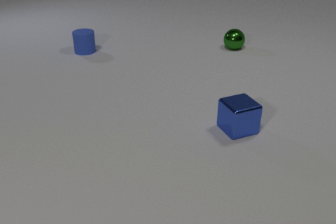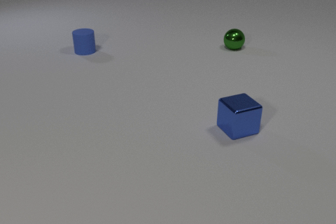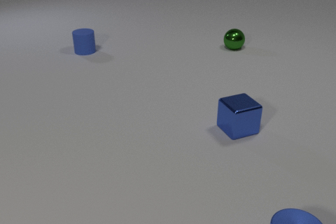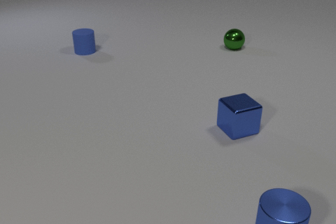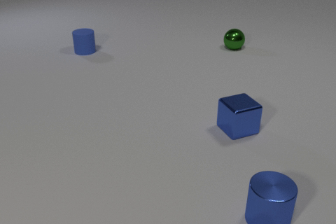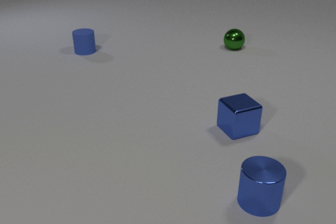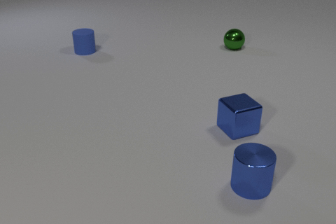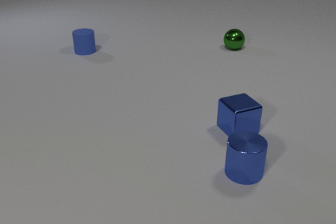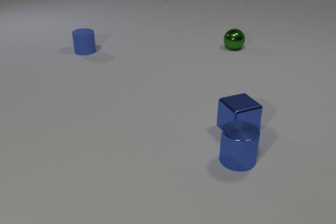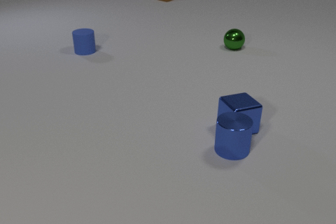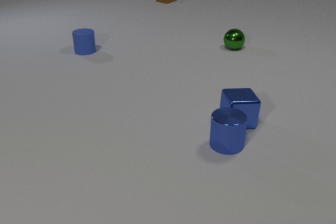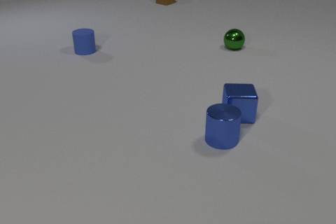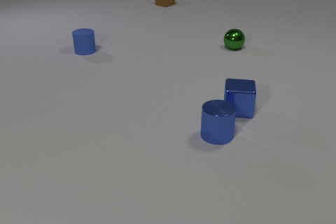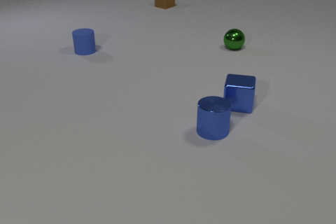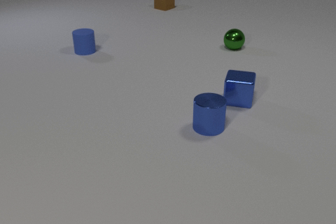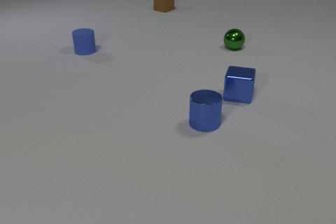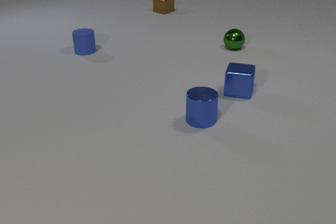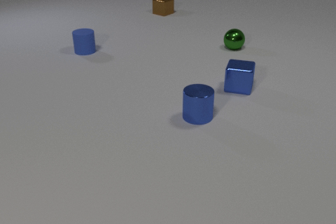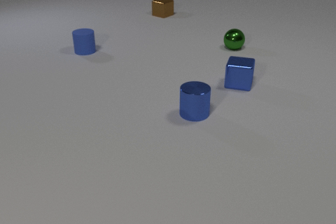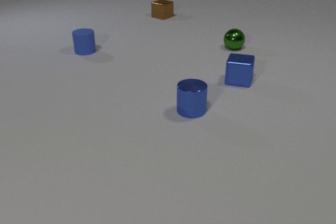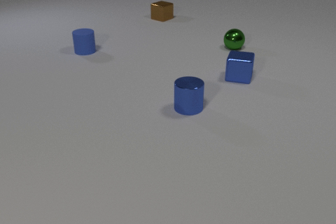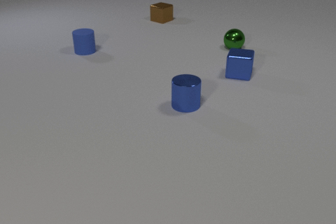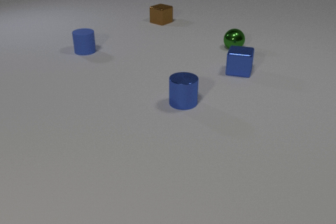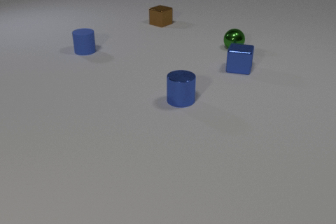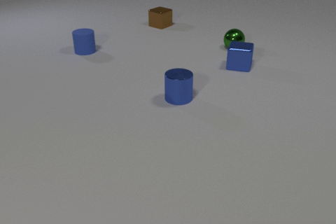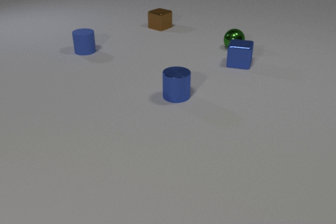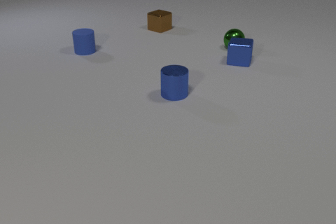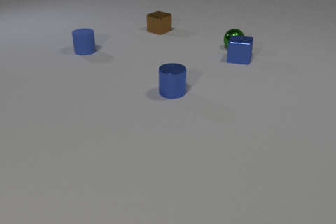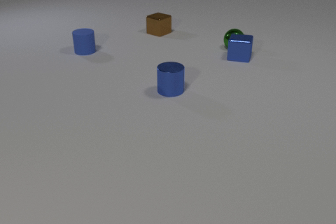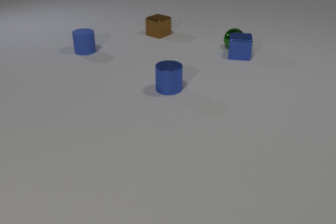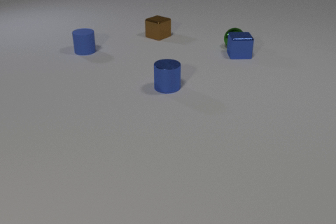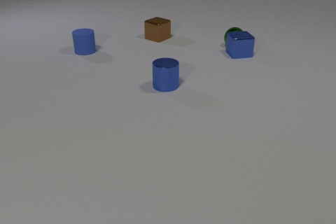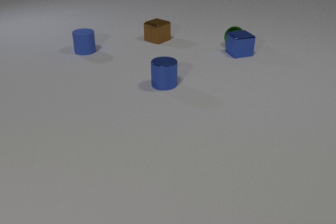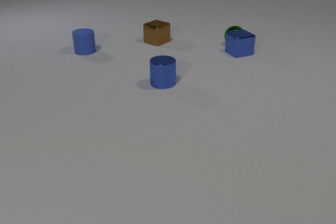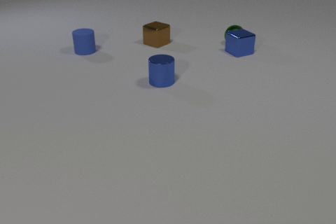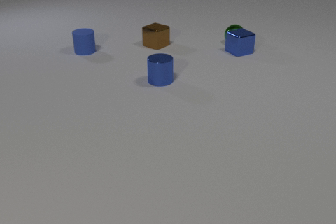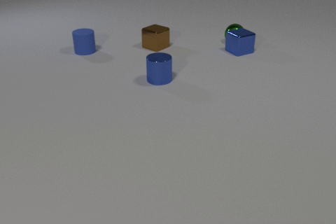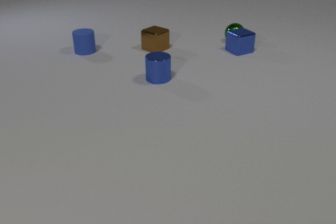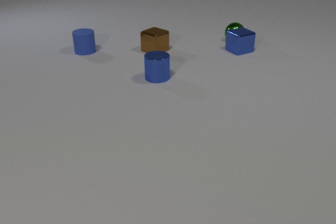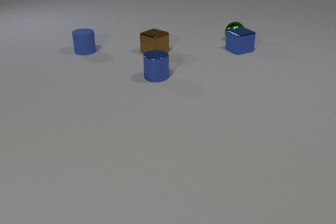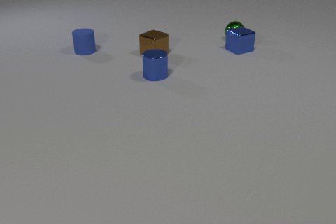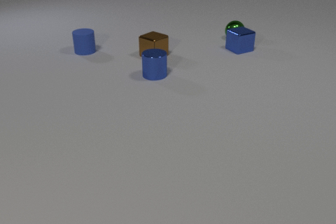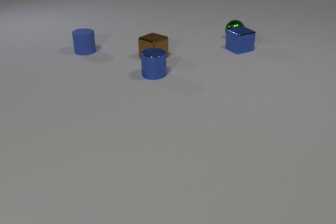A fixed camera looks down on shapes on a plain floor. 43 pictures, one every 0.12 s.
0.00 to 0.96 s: The blue metal cylinder comes in at the bottom edge, slides away from the camera and to the left. The brown metal cube comes in at the top edge, slides toward the camera.
0.96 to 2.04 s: The blue metal cylinder slides away from the camera and to the left. The blue metal cube slides away from the camera, spins so that its near face slides to the left, clockwise seen from above. The brown metal cube slides toward the camera. The blue metal cylinder and the blue metal cube collide.
2.04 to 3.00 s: The blue metal cylinder slides away from the camera and to the left. The blue metal cube slides away from the camera. The brown metal cube slides toward the camera.
3.00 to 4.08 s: The blue metal cylinder slides away from the camera and to the left. The blue metal cube slides away from the camera, spins so that its near face slides to the right, counterclockwise seen from above. The brown metal cube slides toward the camera. The green metal sphere rolls away from the camera. The blue metal cube and the green metal sphere collide.
4.08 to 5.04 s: The blue metal cylinder slides away from the camera and to the left. The blue metal cube slides away from the camera. The brown metal cube slides toward the camera. The green metal sphere rolls away from the camera.
What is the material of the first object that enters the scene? metal.
How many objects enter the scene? 2.
What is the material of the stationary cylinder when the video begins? rubber.
